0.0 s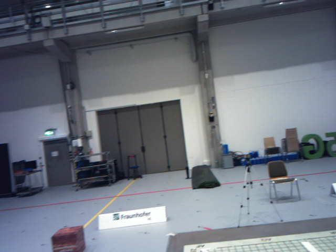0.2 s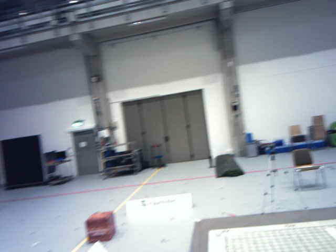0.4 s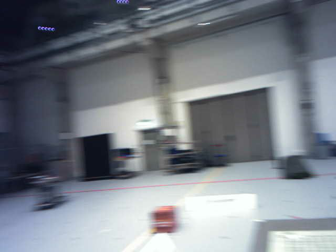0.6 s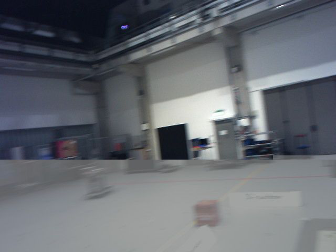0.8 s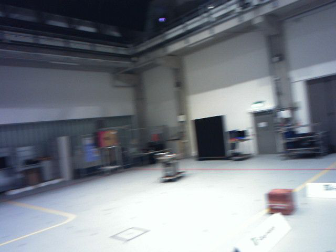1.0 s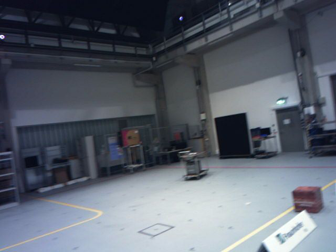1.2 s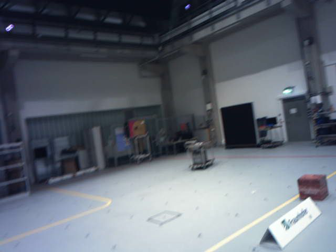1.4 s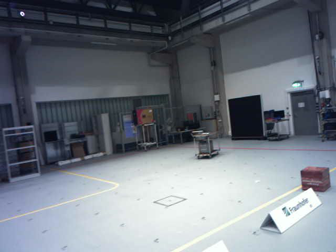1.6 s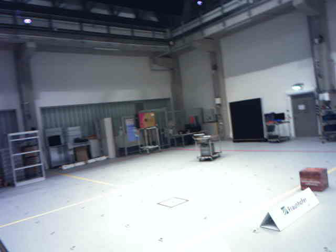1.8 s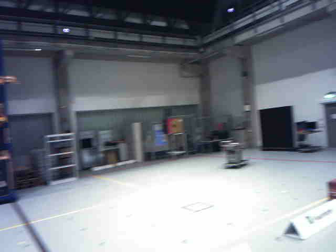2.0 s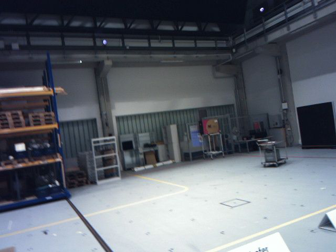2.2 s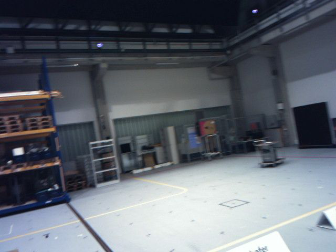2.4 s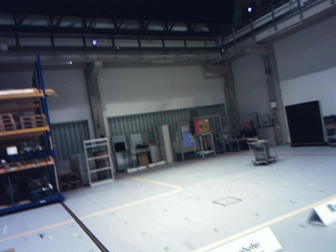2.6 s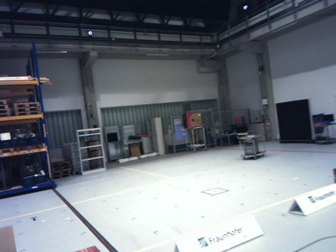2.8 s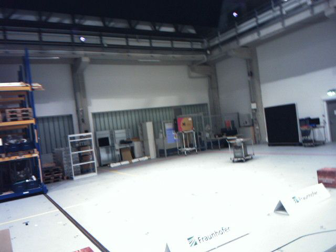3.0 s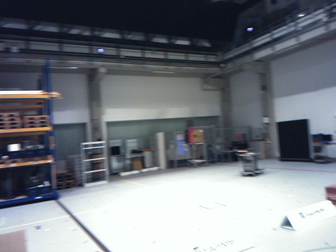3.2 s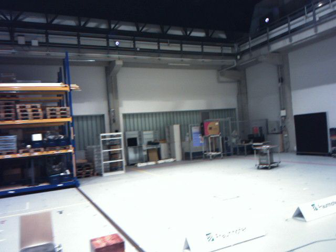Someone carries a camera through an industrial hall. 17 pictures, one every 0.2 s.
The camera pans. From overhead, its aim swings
counterclockwise.
The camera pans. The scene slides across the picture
to the right.
0.0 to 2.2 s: The camera swings to its left by about 55 degrees, and the scene slides to the right. It travels backward, about 2 m.
2.2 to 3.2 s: The camera travels backward, about 0.9 m, so what stands in front gets smaller. It gains speed.
The film runs backward here.
